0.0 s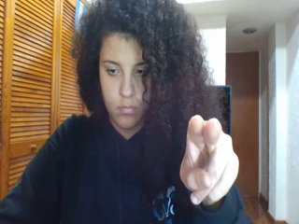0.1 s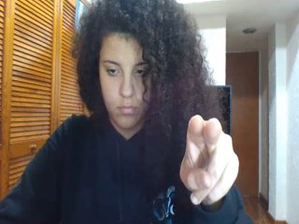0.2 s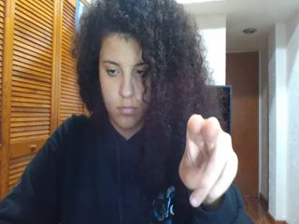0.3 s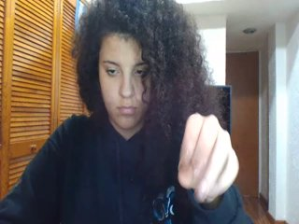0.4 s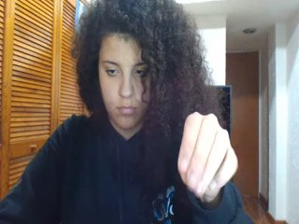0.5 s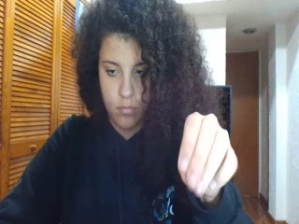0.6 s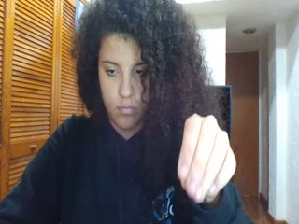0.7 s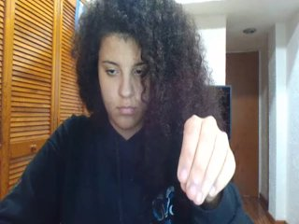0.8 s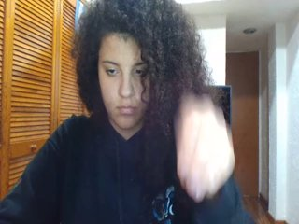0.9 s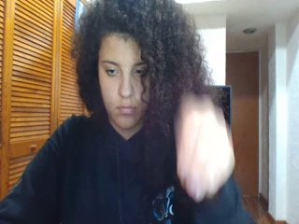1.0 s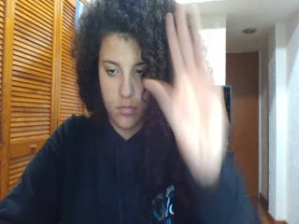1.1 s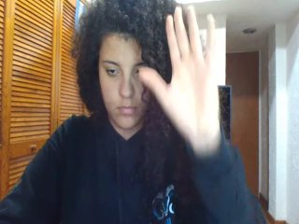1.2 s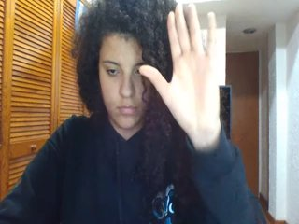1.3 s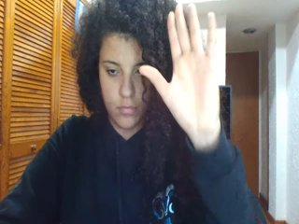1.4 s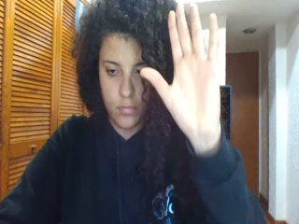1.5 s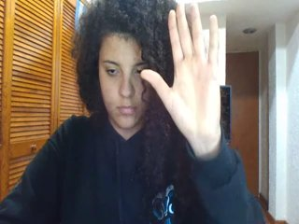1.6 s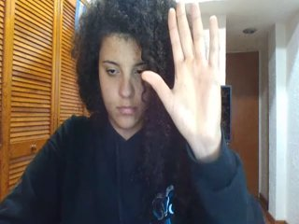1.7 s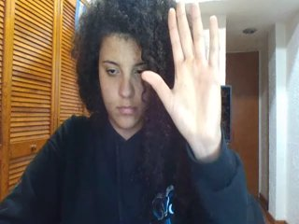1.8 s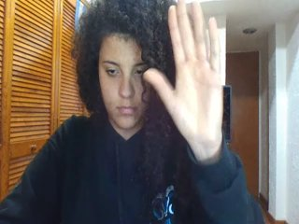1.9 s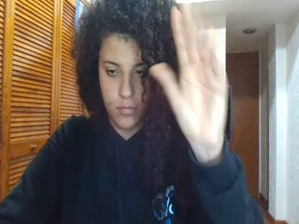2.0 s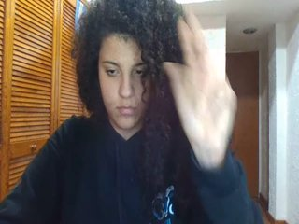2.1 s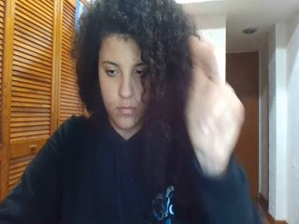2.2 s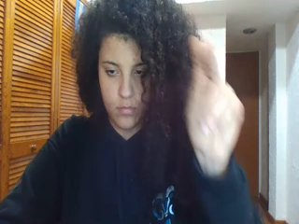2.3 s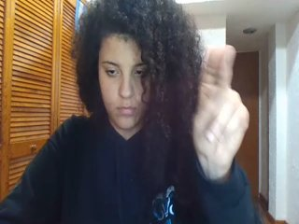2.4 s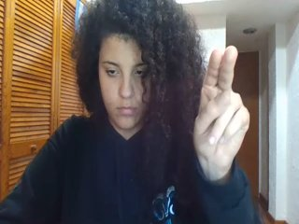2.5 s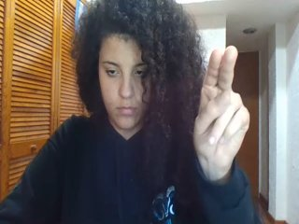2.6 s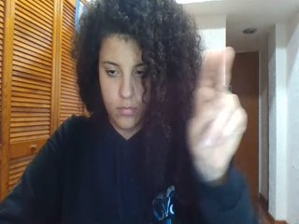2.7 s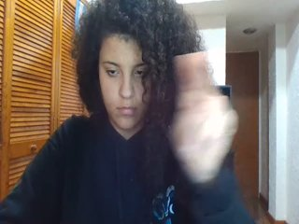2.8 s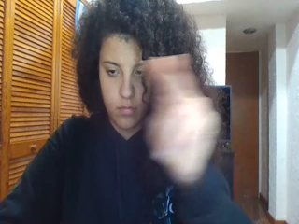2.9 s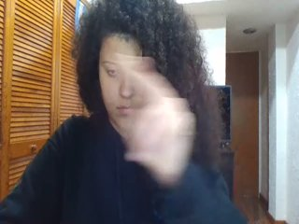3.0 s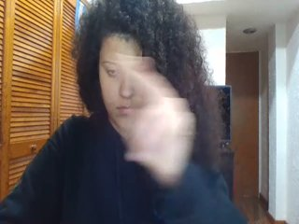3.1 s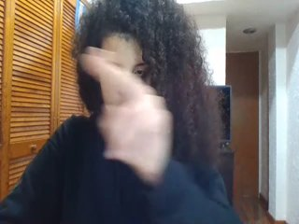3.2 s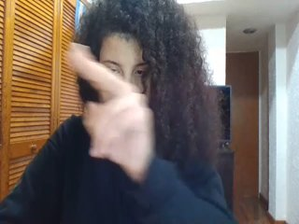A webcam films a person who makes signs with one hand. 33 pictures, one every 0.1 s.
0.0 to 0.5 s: Pointing with two fingers.
0.6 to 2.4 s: On the screen the hand sweeps upward. The name of the sign: Throw up.
2.5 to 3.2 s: Pointing with two fingers.
